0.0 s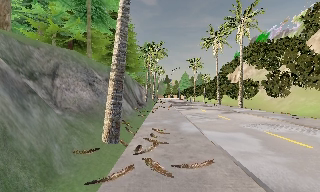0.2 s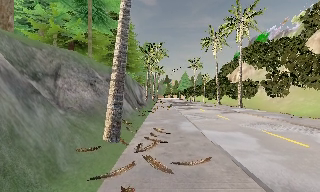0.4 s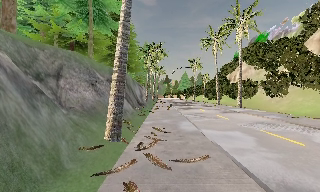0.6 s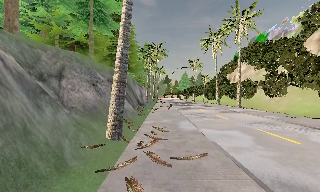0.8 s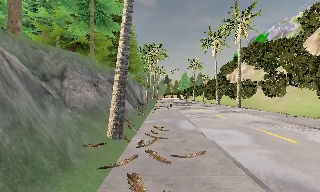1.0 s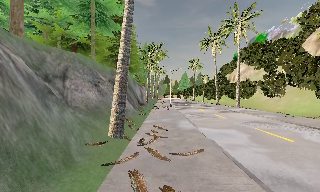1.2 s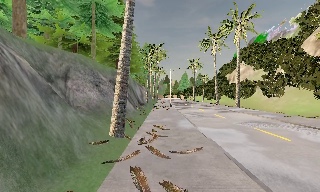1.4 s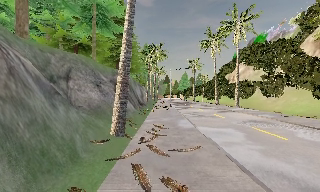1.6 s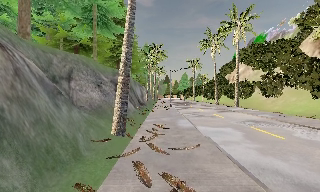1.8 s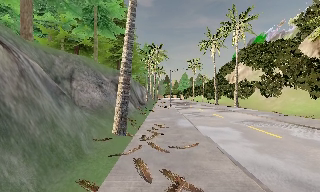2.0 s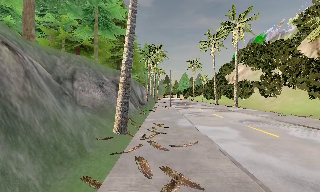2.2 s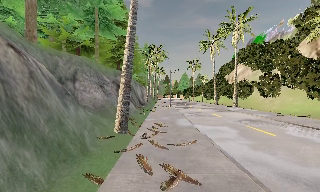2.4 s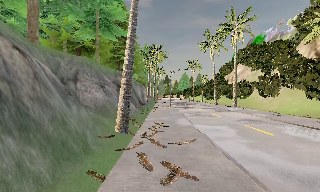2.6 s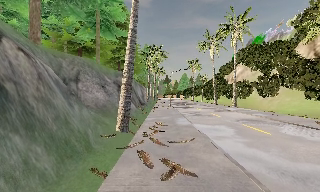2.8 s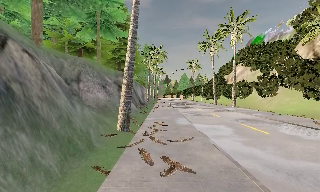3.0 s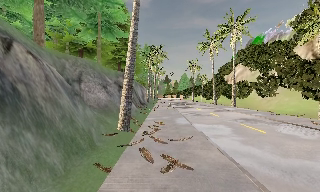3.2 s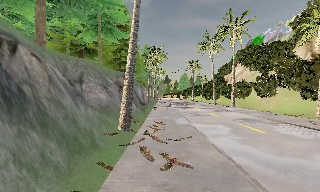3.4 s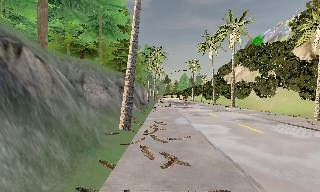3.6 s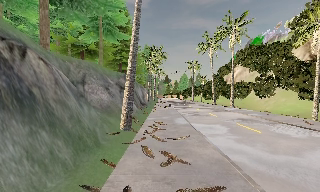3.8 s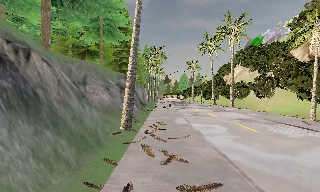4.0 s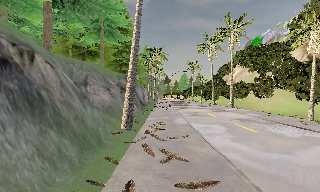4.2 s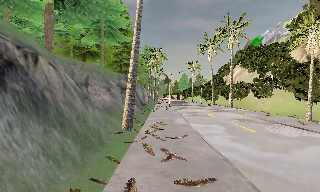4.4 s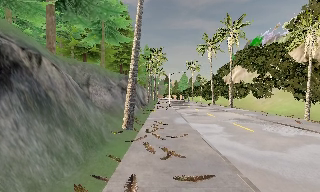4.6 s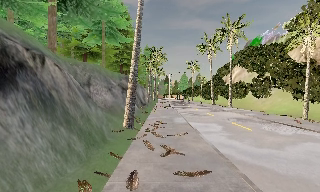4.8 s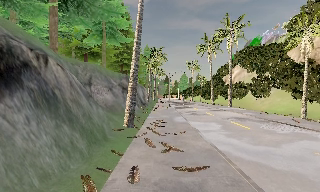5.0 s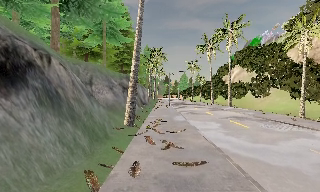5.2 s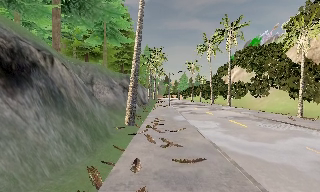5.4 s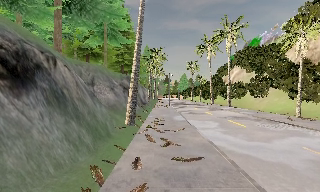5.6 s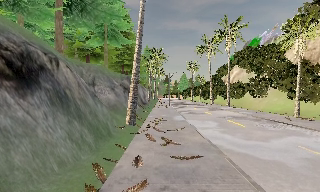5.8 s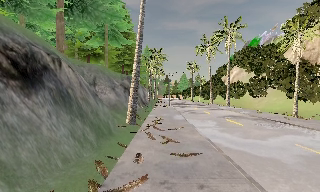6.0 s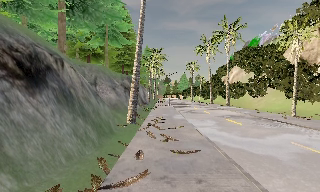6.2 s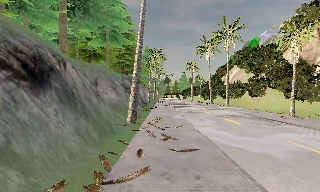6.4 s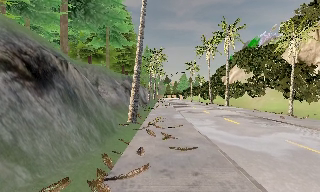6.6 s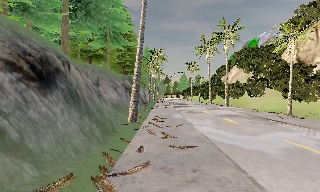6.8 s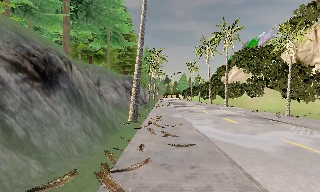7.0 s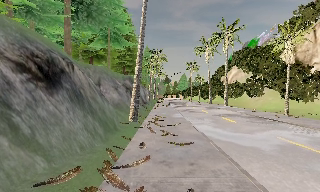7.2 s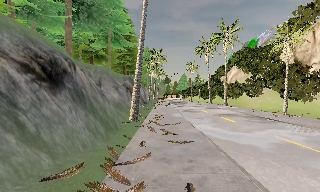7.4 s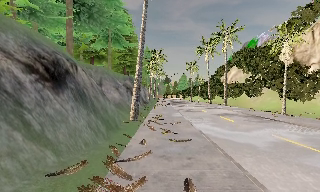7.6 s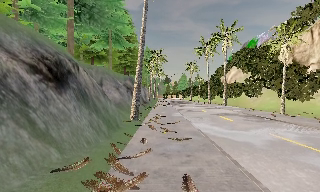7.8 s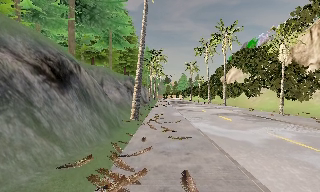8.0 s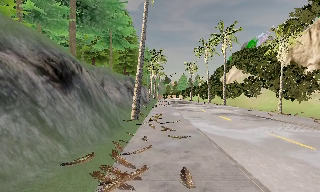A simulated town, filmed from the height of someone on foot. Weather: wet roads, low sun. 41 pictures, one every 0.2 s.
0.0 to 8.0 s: The camera travels backward, about 8 m, so what stands in front gets smaller.
The film runs backward here.
